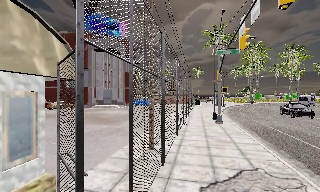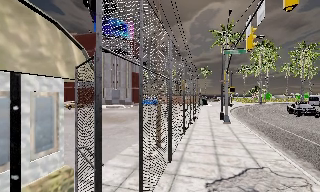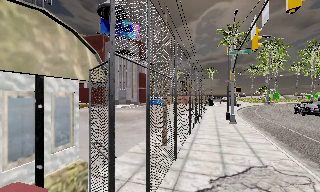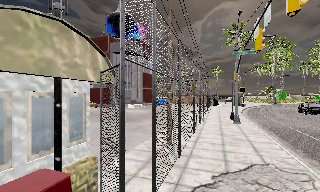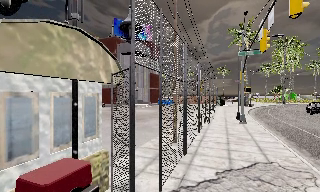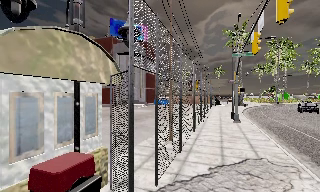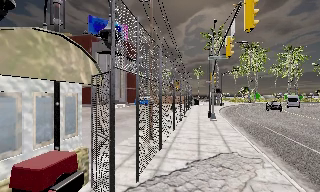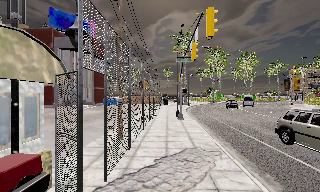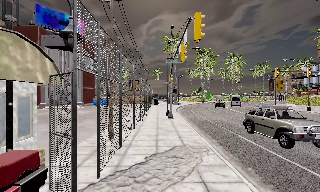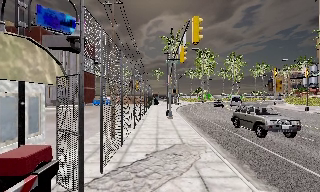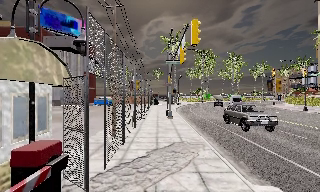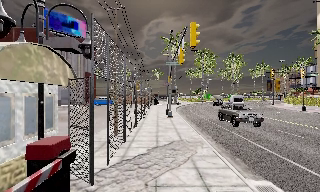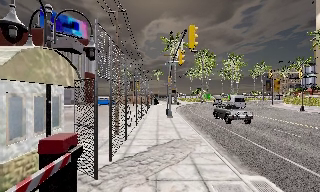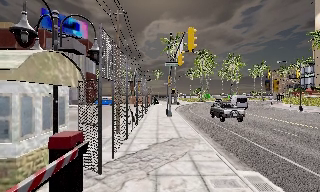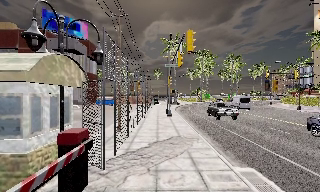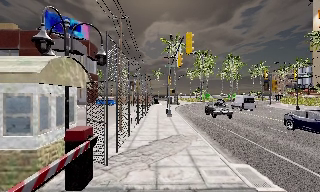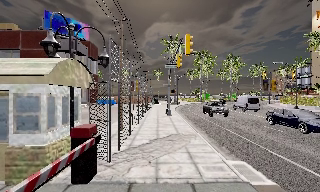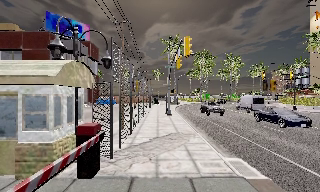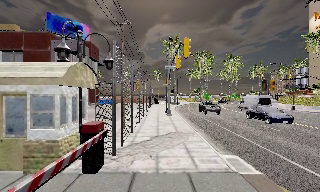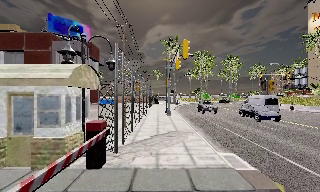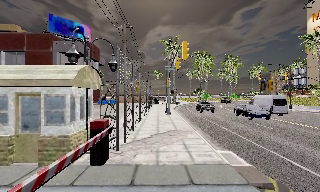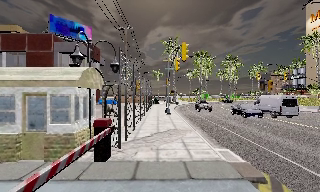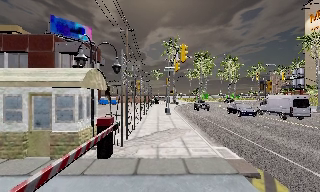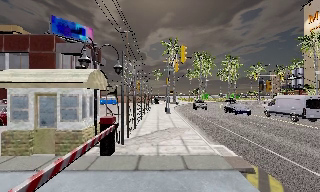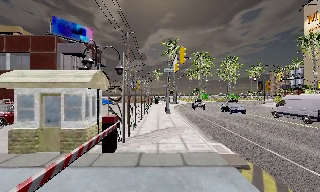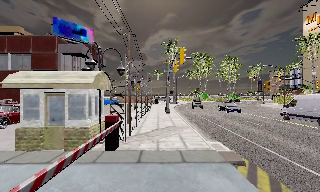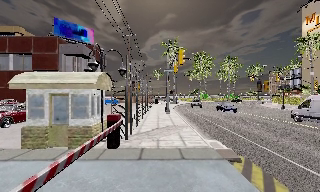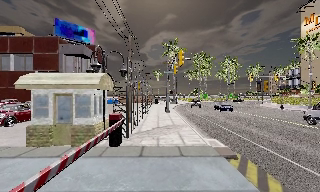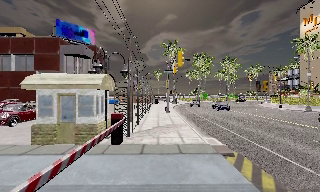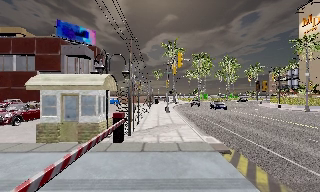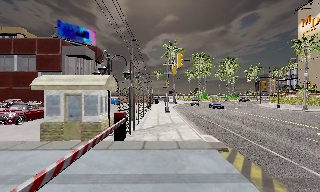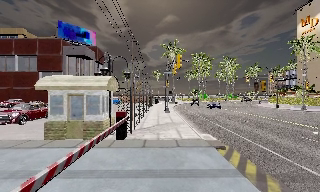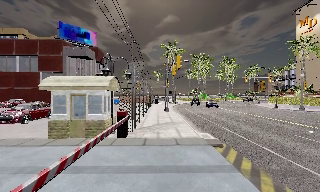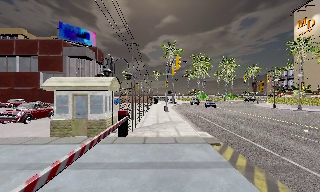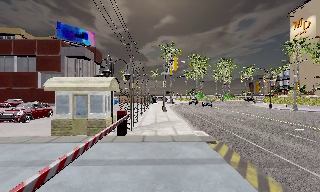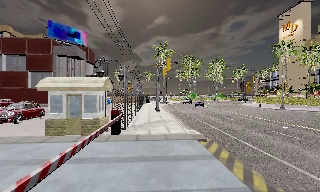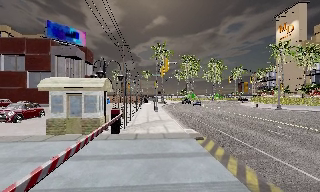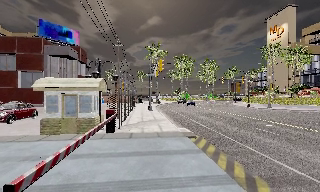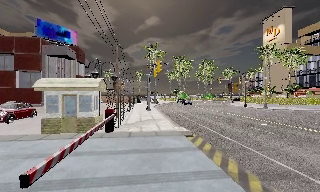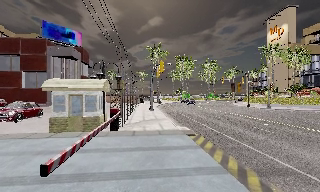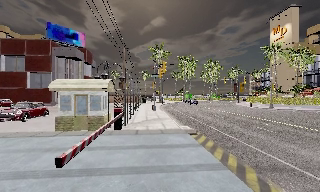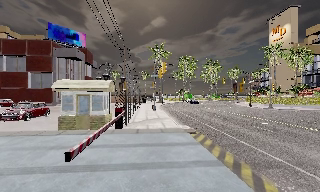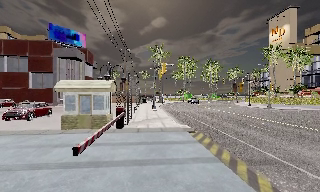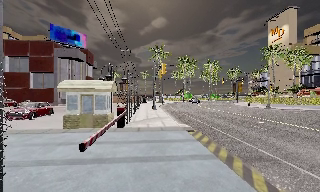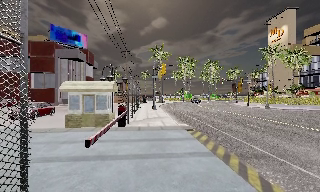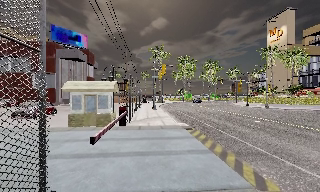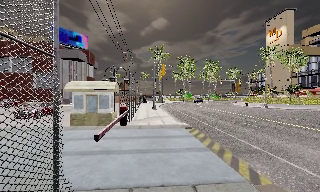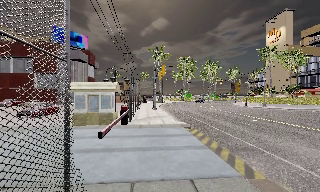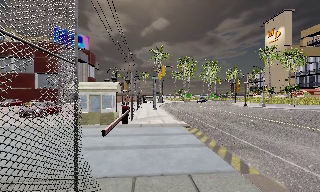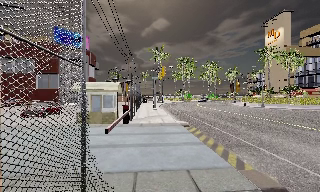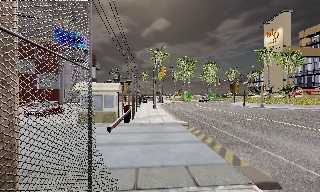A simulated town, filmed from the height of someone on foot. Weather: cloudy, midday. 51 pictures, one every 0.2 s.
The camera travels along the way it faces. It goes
backward.
0.0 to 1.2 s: The camera travels backward, about 1.5 m, so what stands in front gets smaller.
1.2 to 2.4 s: The camera swings to its right by about 15 degrees, and the scene slides to the left. It travels backward, about 1.5 m, so what stands in front gets smaller.
2.4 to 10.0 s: The camera travels backward, about 10 m, so what stands in front gets smaller.
The film runs backward here.
